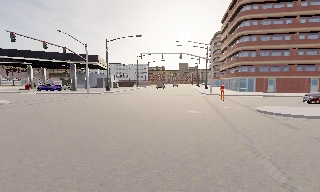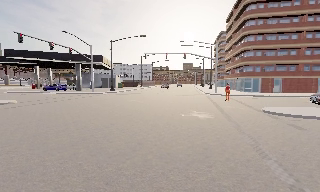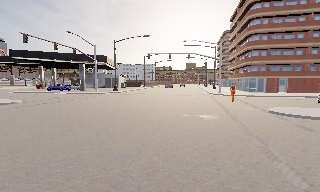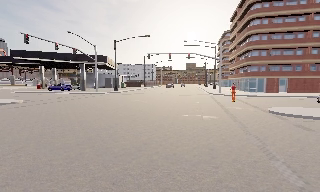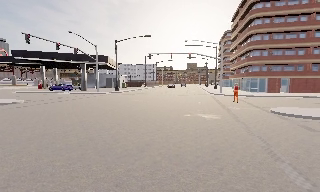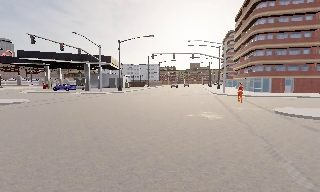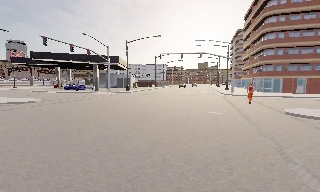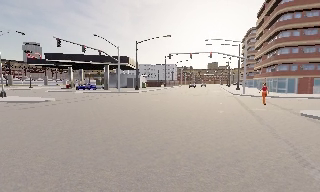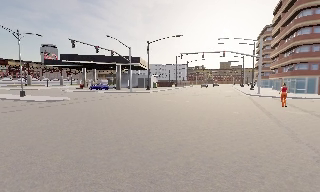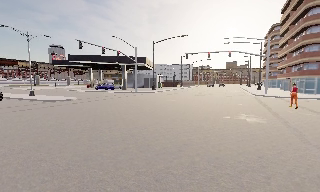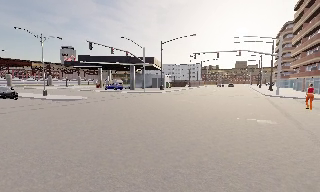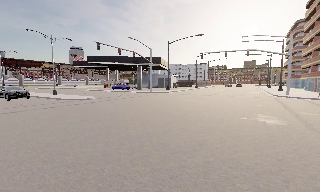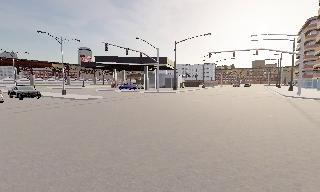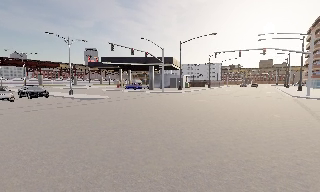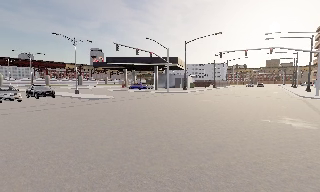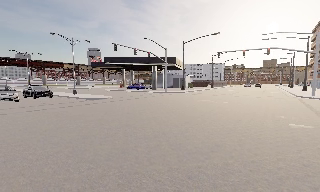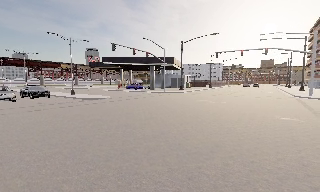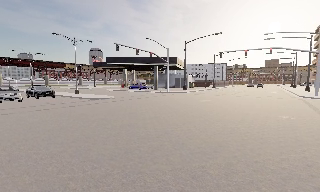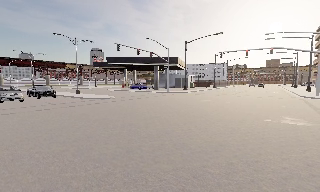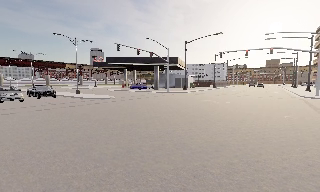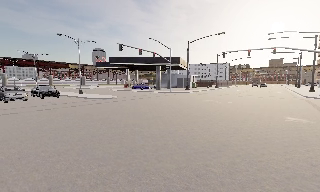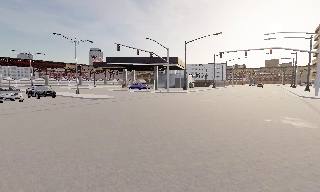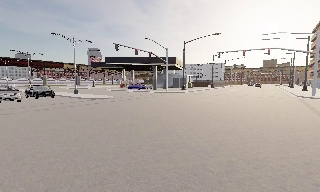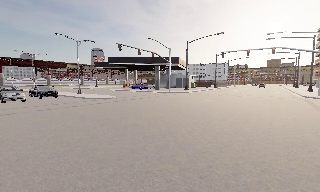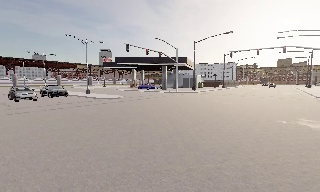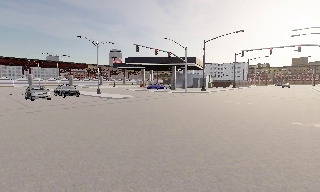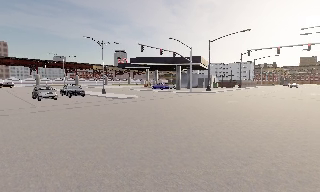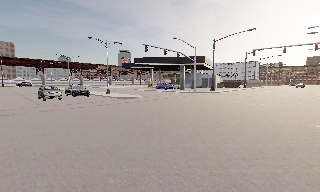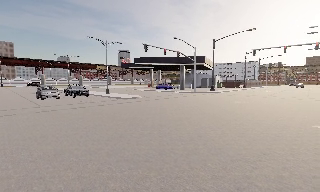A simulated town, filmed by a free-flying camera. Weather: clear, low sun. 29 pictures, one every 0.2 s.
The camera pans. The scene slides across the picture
to the right.
The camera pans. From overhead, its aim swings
counterclockwise.
0.0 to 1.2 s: The camera shifts only a little, or ends up much as it began.
1.2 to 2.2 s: The camera pans to its left, which is counterclockwise from overhead, by about 15 degrees.
2.2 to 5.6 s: The scene slides to the right, as the camera pans about 15 degrees to its left.
The film runs backward here.
